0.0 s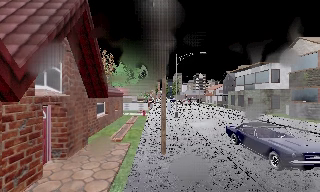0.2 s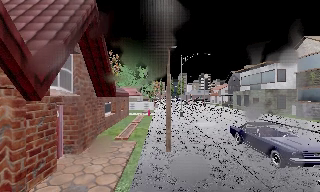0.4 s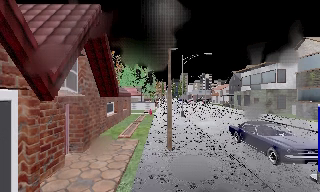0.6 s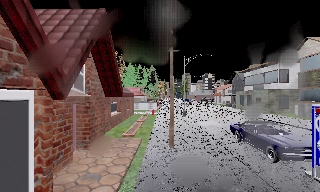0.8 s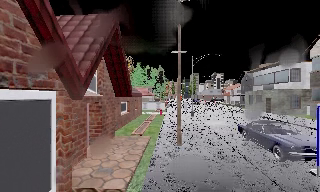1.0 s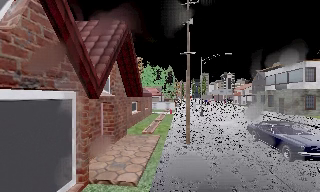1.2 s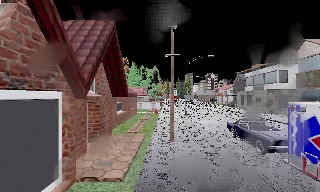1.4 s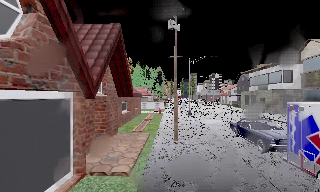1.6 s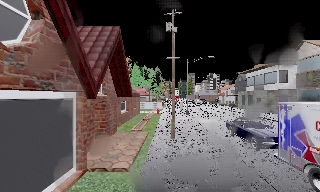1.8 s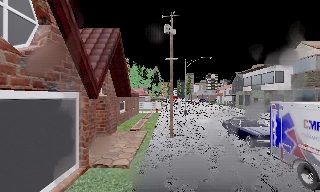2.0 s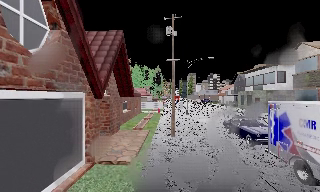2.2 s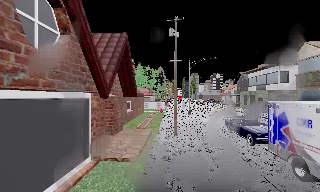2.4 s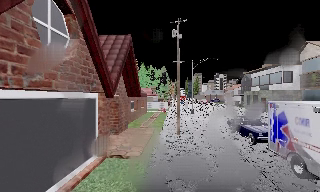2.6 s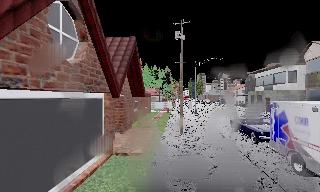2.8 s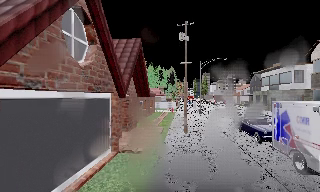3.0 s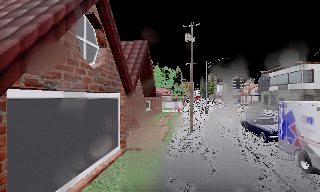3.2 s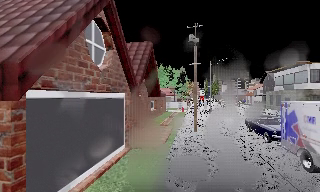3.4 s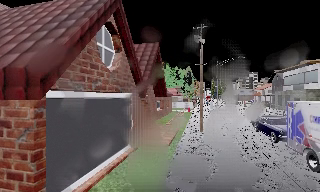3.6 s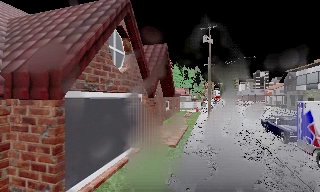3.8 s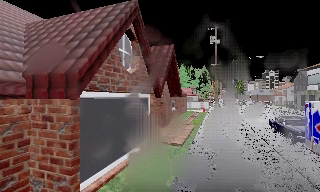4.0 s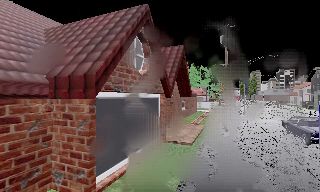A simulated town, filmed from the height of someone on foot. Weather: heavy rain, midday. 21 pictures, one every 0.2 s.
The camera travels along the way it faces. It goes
backward.
0.0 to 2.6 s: The camera travels backward, about 4 m, so what stands in front gets smaller.
2.6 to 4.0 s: The scene slides to the right, as the camera pans about 15 degrees to its left. It travels backward, about 1.5 m, so what stands in front gets smaller.
The film runs backward here.
